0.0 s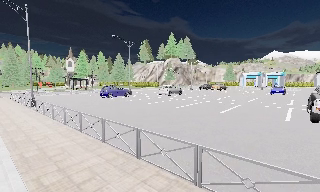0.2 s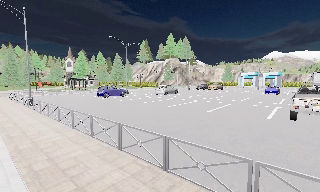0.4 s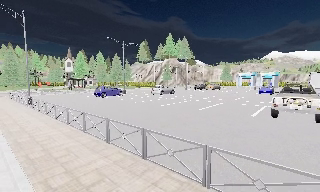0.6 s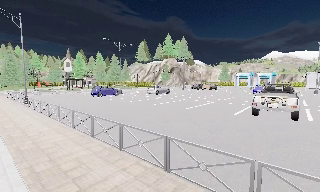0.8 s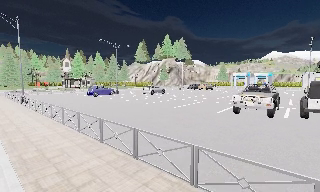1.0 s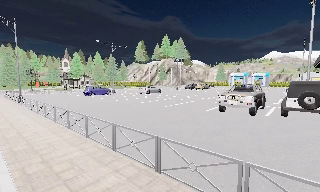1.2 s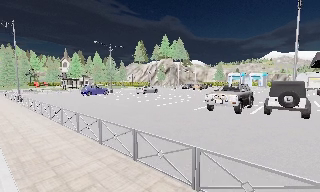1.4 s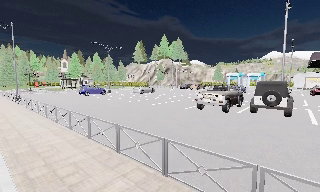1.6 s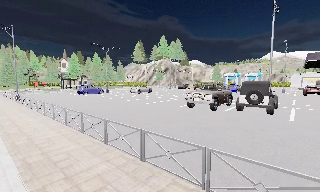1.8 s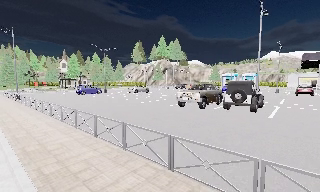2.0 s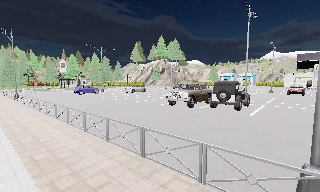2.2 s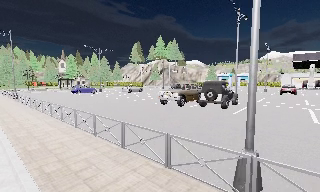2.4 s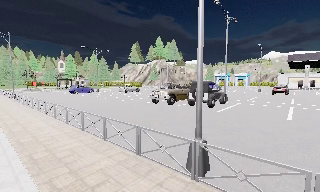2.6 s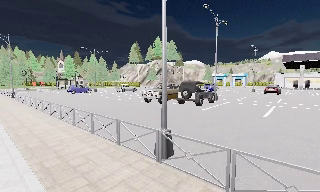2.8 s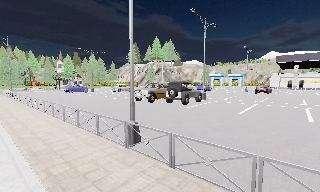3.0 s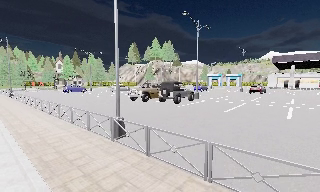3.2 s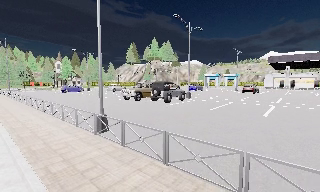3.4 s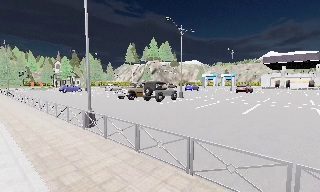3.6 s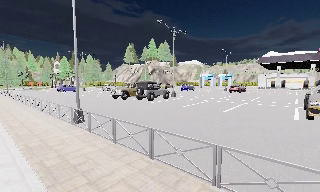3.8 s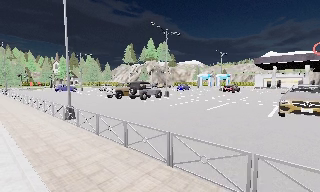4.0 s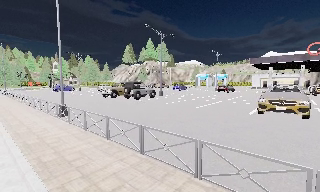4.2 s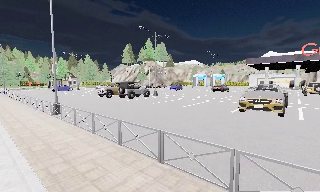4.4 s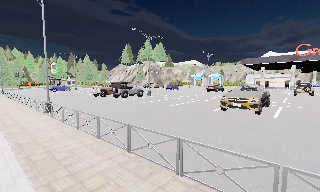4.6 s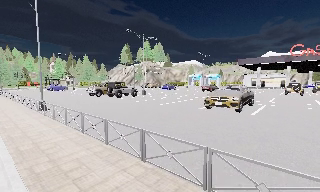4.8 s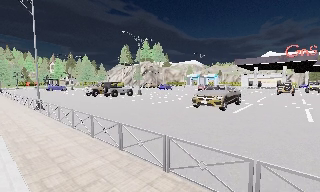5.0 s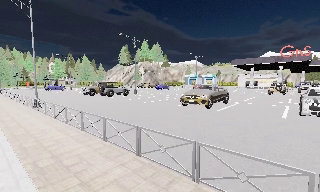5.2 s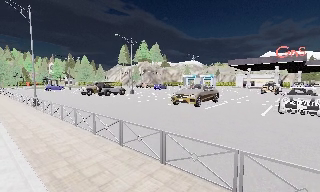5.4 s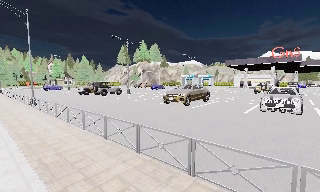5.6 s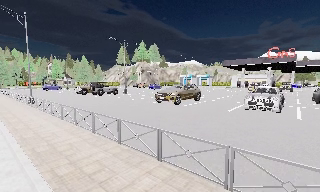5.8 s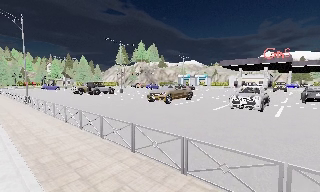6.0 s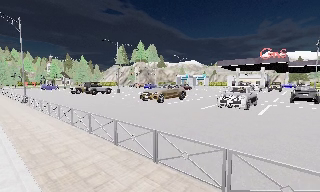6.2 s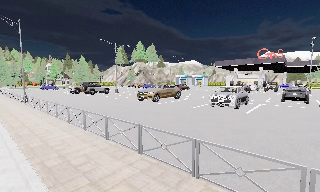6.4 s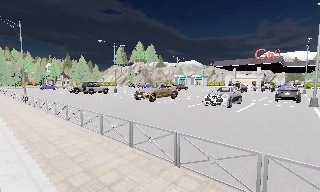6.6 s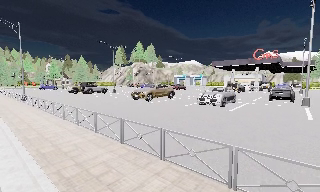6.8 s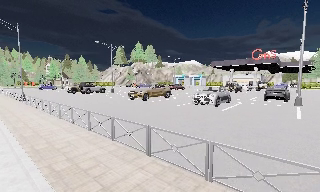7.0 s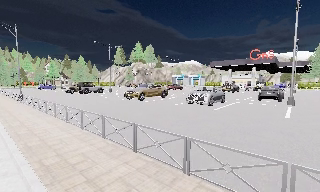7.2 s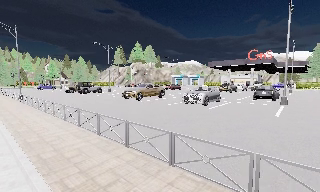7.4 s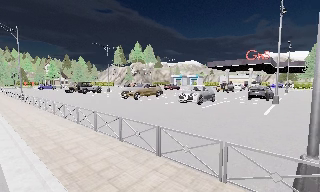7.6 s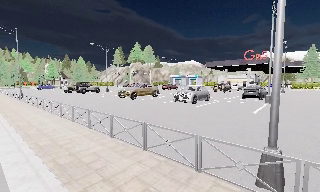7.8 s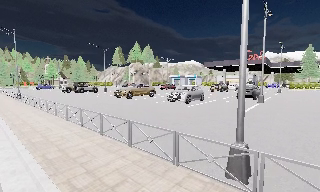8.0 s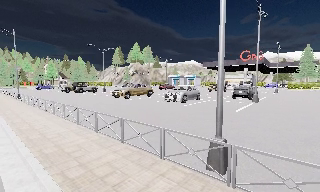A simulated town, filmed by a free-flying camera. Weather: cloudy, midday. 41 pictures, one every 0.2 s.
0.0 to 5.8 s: The camera travels to its right and backward, about 25 m, so close, fixed things drift to the left.
5.8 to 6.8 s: The camera travels to its right and backward, about 2.5 m, so close, fixed things drift to the left. It loses speed.
6.8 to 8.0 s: The camera travels to its right and backward, about 3 m, so close, fixed things drift to the left.
The film runs backward here.
